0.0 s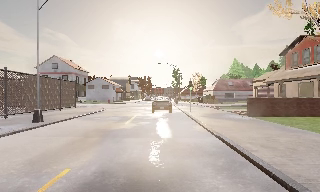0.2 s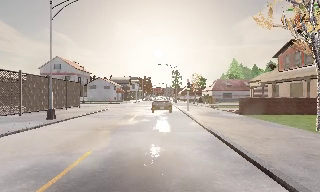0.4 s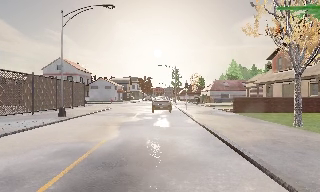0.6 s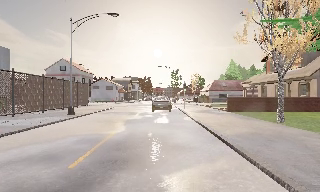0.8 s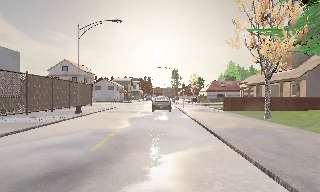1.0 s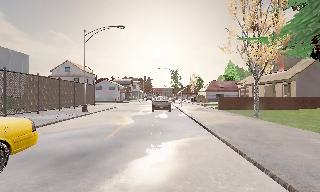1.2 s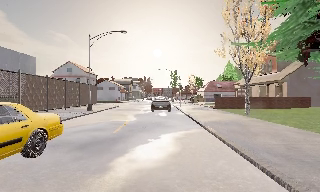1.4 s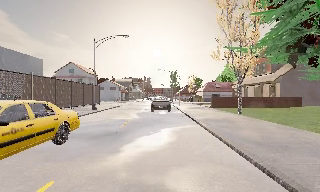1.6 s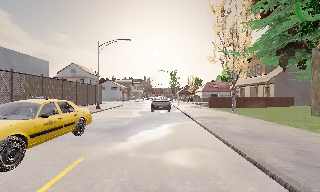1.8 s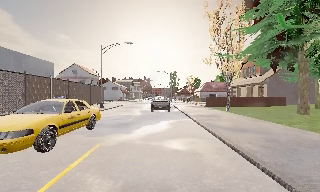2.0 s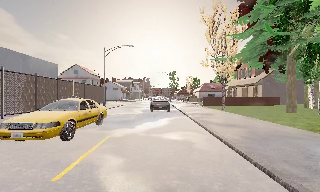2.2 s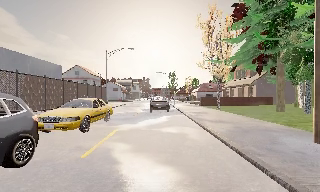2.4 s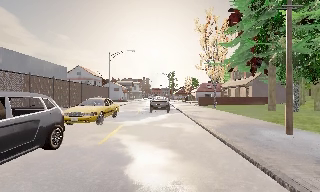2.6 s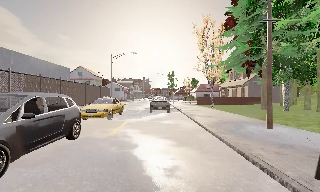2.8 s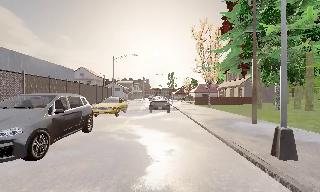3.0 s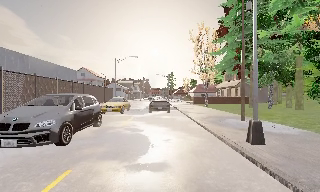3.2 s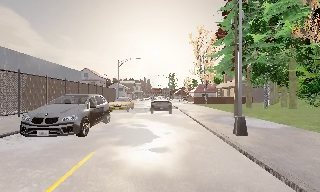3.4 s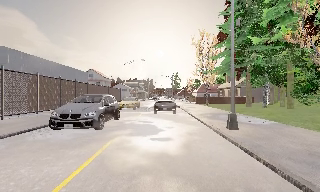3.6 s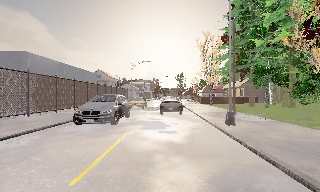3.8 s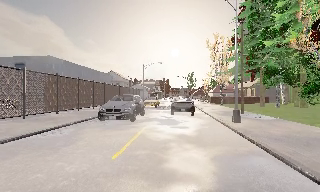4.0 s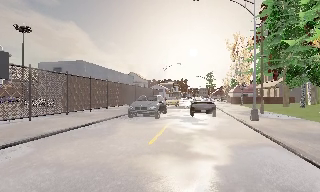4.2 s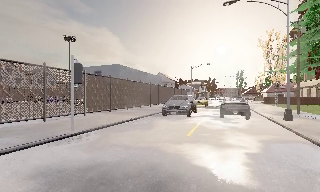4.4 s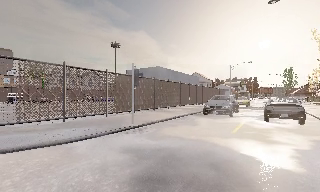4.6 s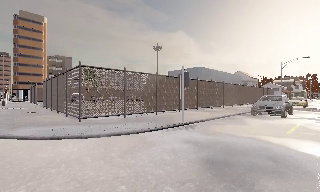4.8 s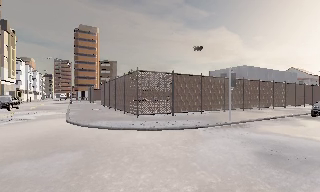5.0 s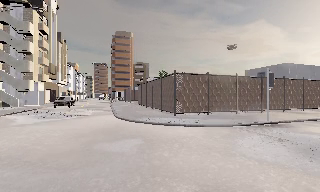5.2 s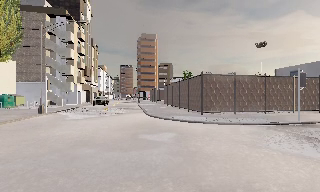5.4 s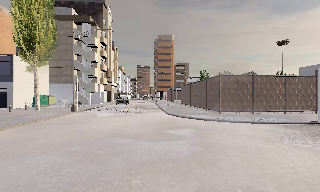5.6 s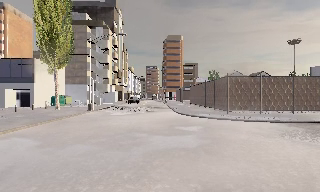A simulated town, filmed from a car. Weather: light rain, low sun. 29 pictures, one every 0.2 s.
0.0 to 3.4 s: The camera travels backward, about 19 m, so what stands in front gets smaller.
3.4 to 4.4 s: The scene slides to the right, as the camera pans about 35 degrees to its left. It travels backward, about 6 m.
4.4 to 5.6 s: The camera swings to its left by about 55 degrees, and the scene slides to the right. It travels backward and to its left, about 6 m.
The film runs backward here.
